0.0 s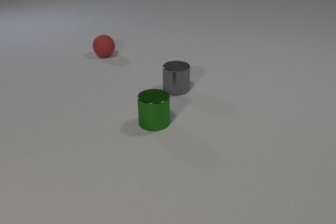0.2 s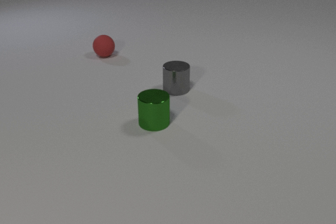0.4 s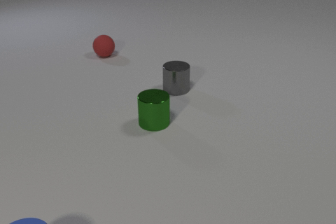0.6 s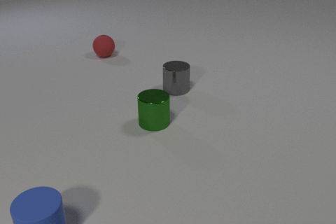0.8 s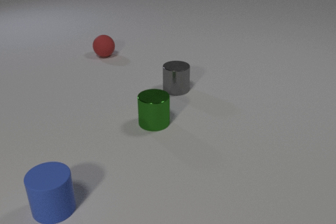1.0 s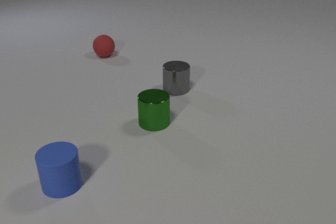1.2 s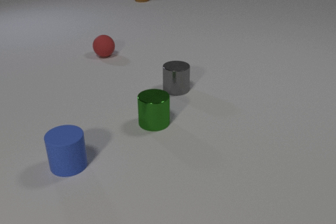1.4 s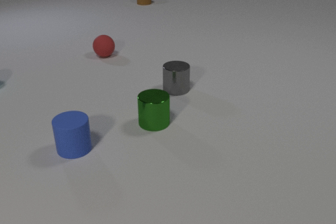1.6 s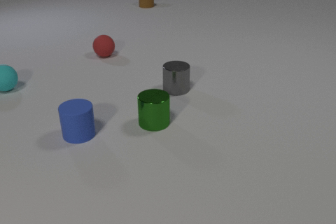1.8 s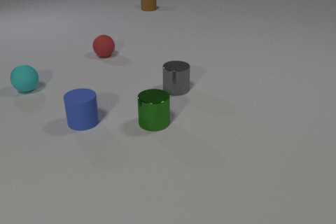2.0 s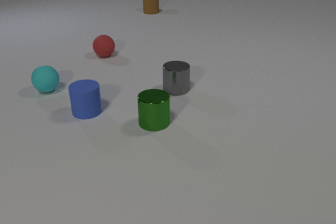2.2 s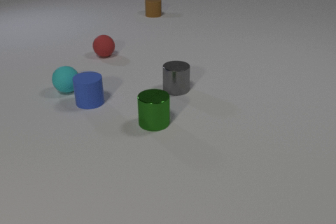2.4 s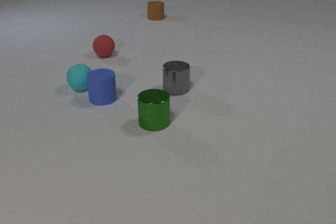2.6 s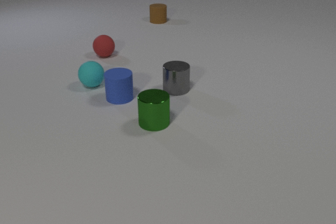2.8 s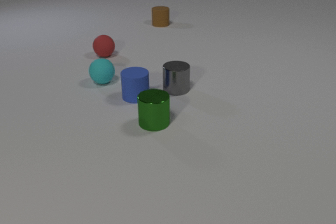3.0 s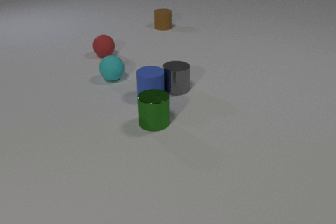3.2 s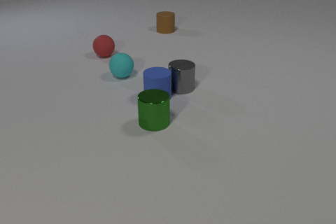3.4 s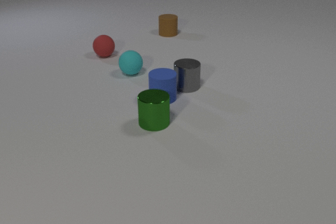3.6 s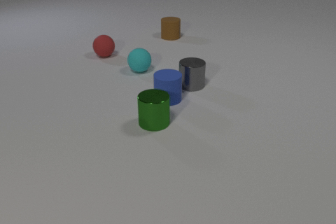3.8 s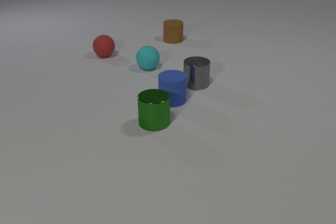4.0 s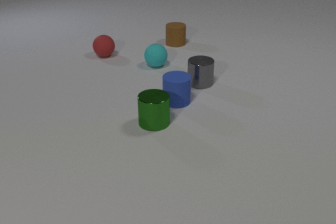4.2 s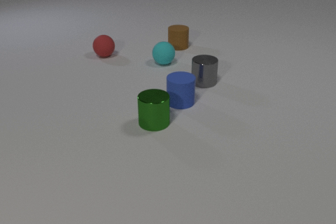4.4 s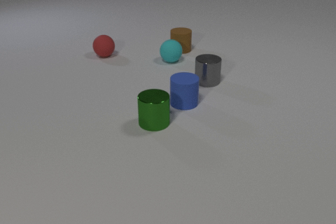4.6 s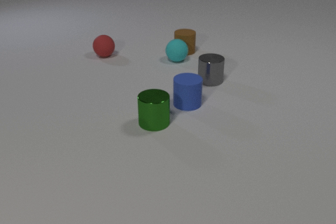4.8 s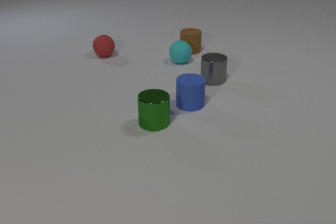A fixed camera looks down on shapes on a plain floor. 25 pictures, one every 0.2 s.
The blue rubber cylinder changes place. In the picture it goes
away from the camera.
The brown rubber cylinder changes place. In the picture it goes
toward the camera.
0.0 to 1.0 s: The blue rubber cylinder comes in at the bottom edge, slides away from the camera. The brown rubber cylinder comes in at the top edge, slides toward the camera.
1.0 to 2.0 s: The blue rubber cylinder slides away from the camera. The cyan rubber sphere comes in at the left edge, rolls to the right and toward the camera. The brown rubber cylinder slides toward the camera.
2.0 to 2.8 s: The blue rubber cylinder slides to the right and away from the camera. The cyan rubber sphere rolls to the right. The brown rubber cylinder slides toward the camera. The blue rubber cylinder and the cyan rubber sphere collide.
2.8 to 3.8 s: The blue rubber cylinder slides to the right. The cyan rubber sphere rolls to the right and away from the camera. The gray metal cylinder slides to the right and away from the camera. The brown rubber cylinder slides toward the camera. The blue rubber cylinder and the gray metal cylinder collide.
3.8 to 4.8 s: The blue rubber cylinder slides to the right and toward the camera. The cyan rubber sphere rolls to the right and away from the camera. The gray metal cylinder slides to the right and away from the camera. The brown rubber cylinder slides toward the camera and to the right. The cyan rubber sphere and the brown rubber cylinder collide.
How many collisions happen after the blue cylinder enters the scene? 3.
What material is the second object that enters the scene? rubber.
How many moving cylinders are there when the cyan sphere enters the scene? 2.
